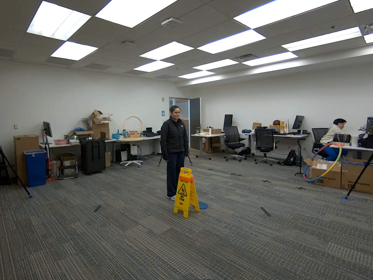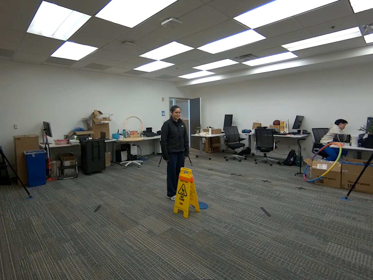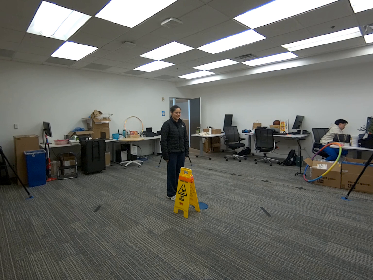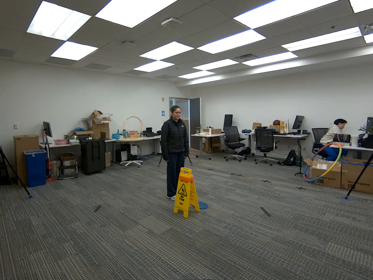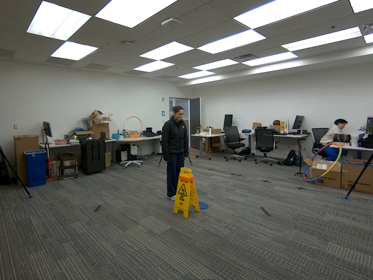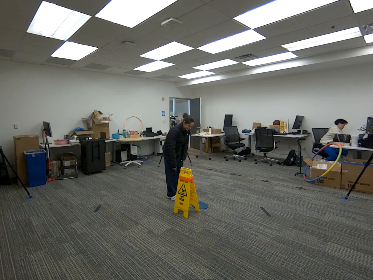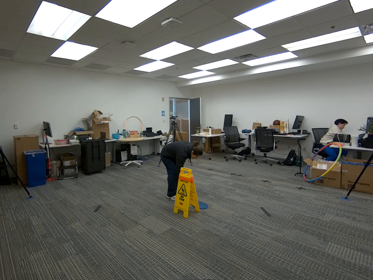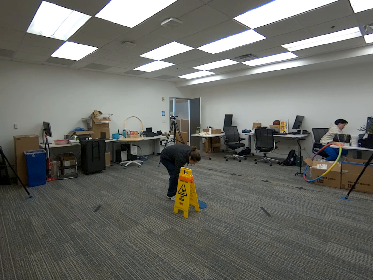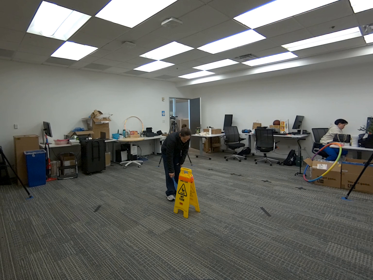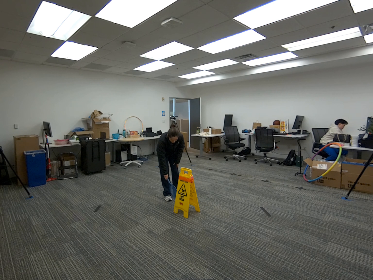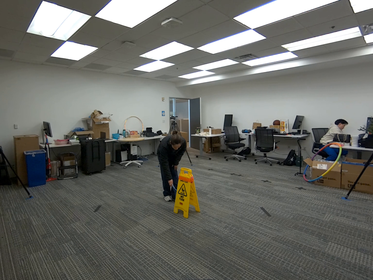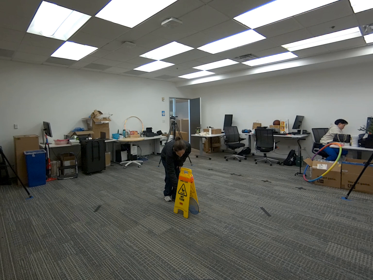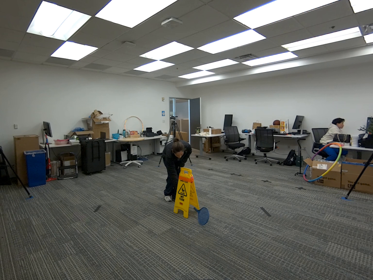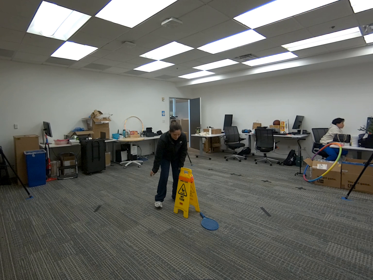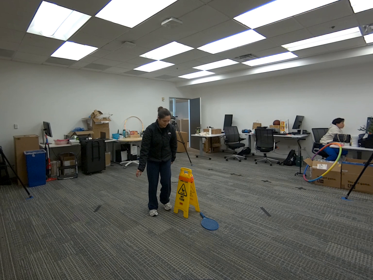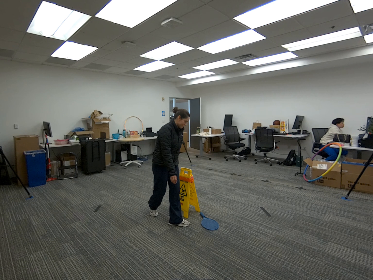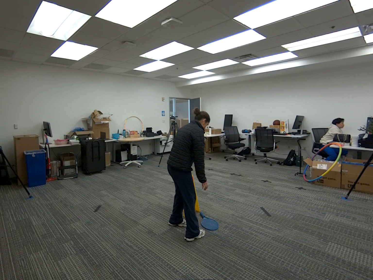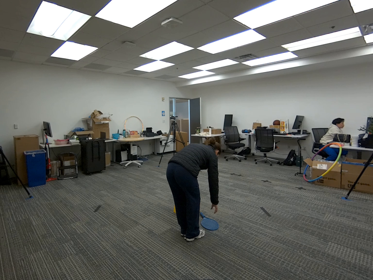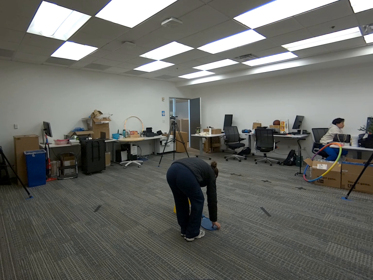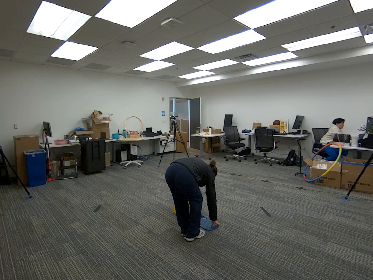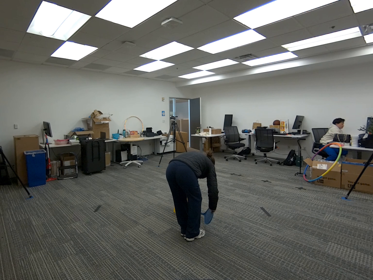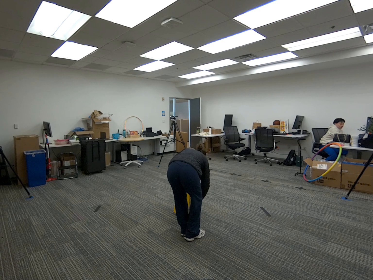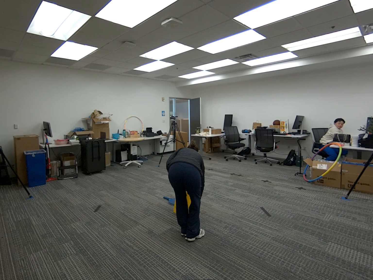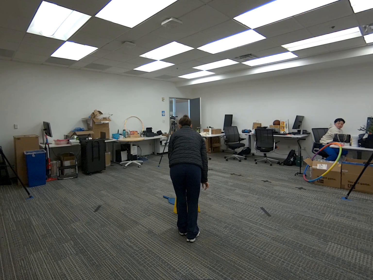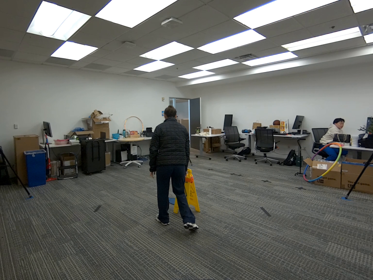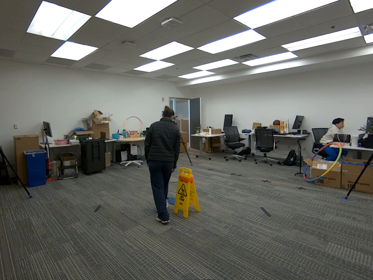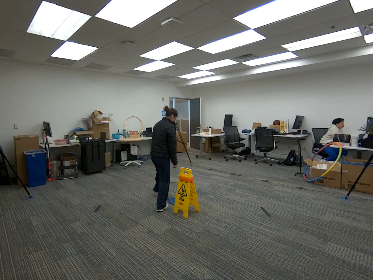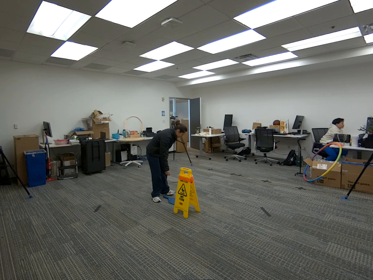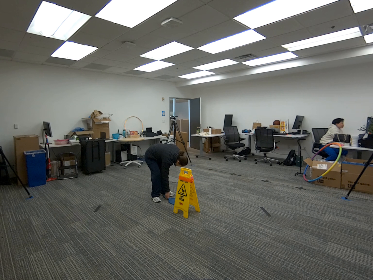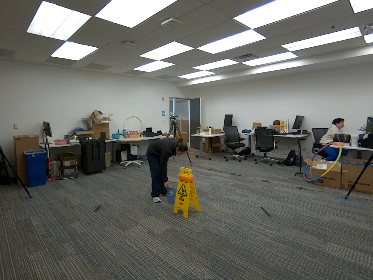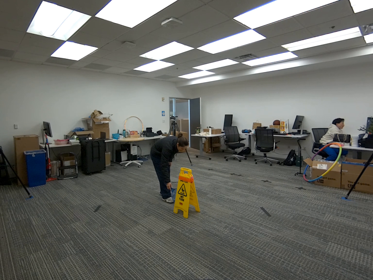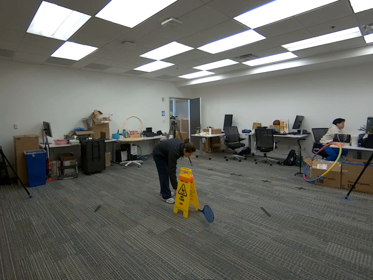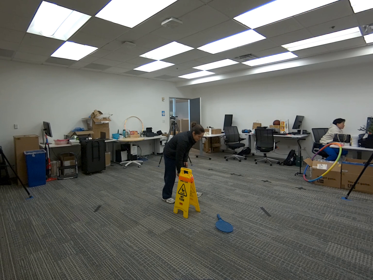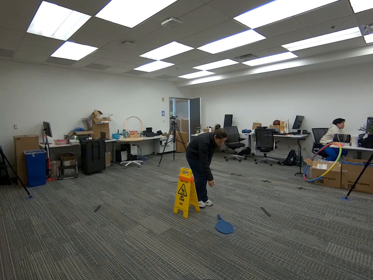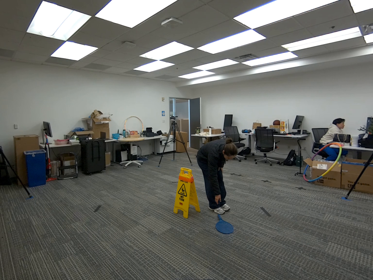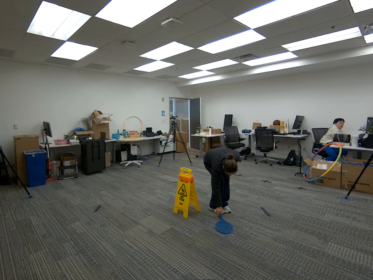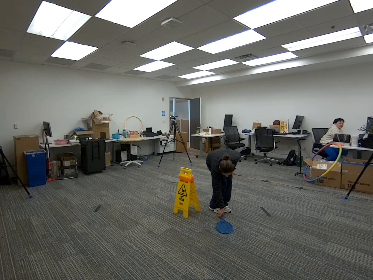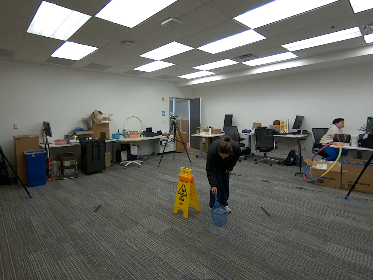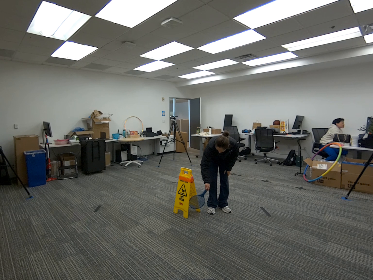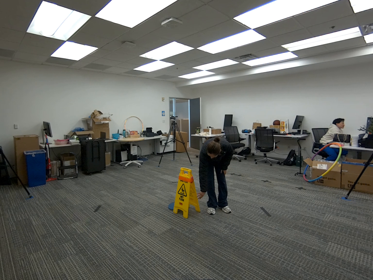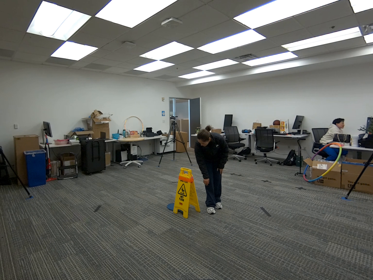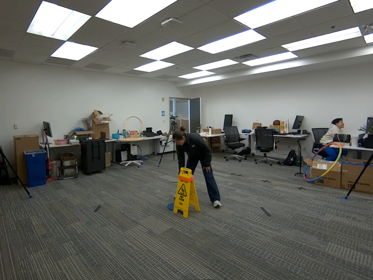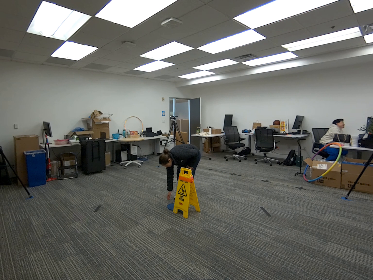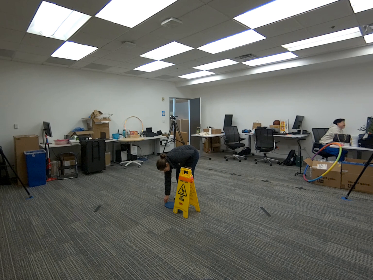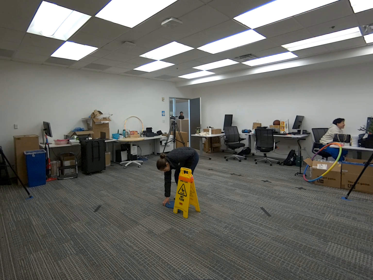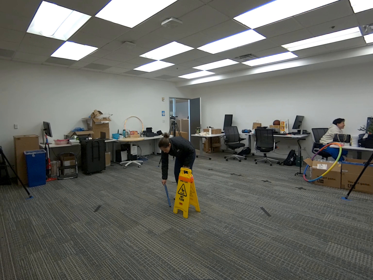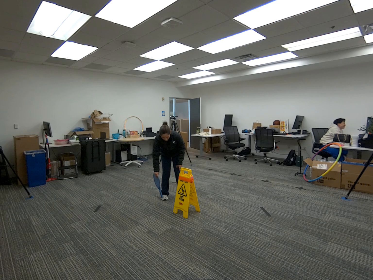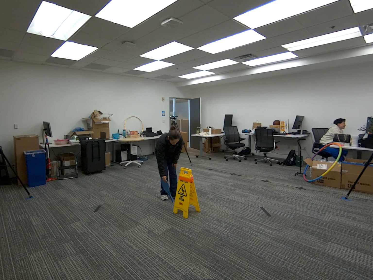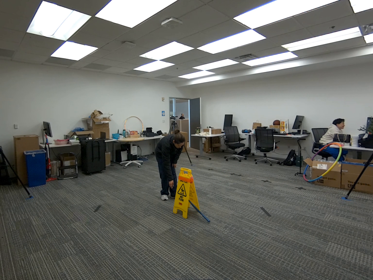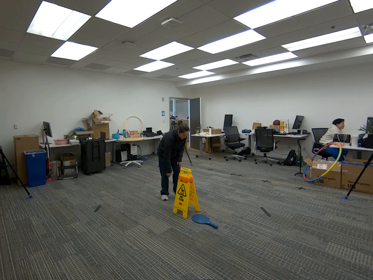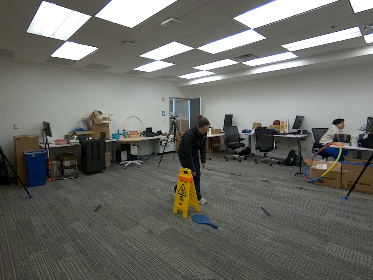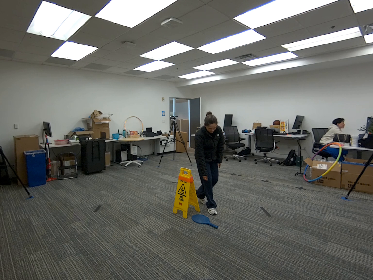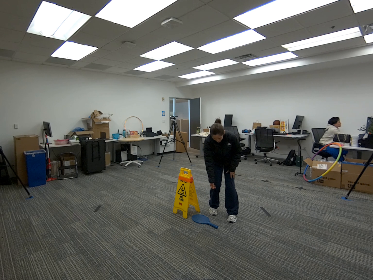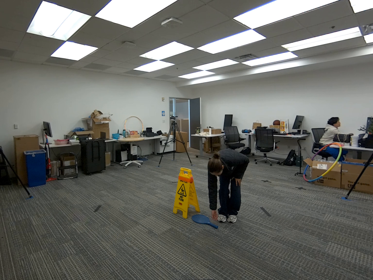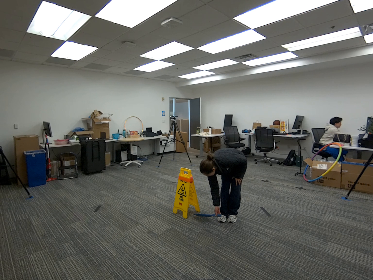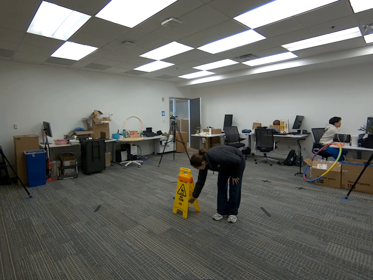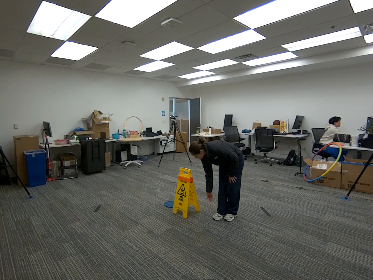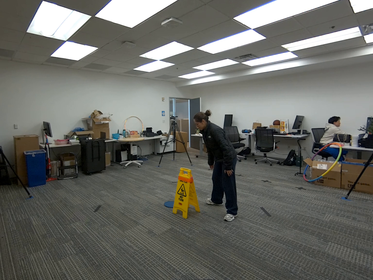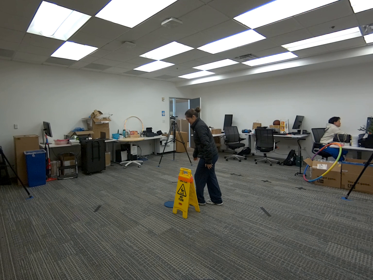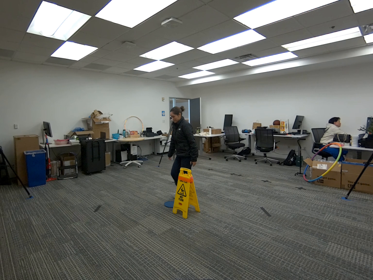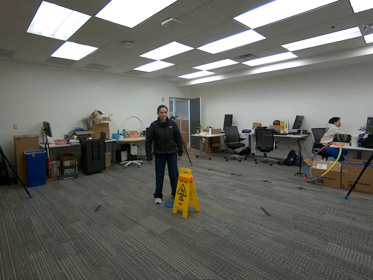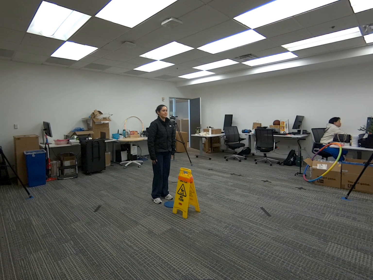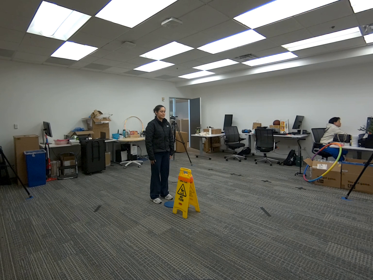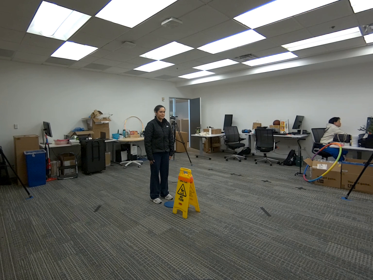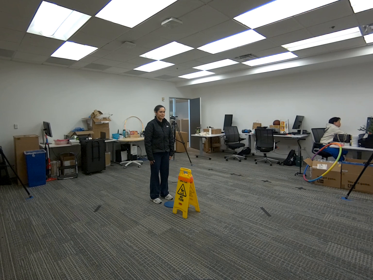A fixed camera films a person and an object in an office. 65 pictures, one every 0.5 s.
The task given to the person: Walk to the tennis racket on the ground and pick it up with your right hand. Walk over to the wet floor sign, bend down, and slide or toss the racket through the opening of the sign. Move to the other side, retrieve the racket, and pass it back through the sign again. Then pick the racket up, walk around to the other side, and place the racket on the ground.
